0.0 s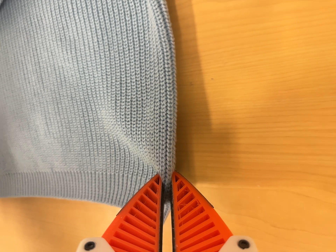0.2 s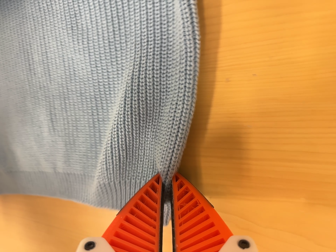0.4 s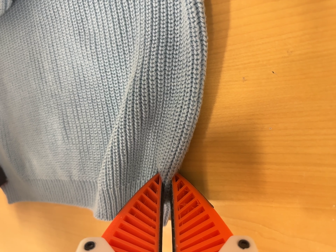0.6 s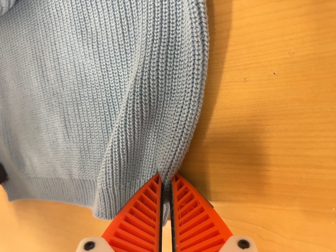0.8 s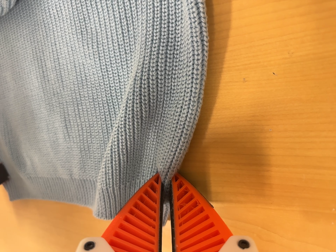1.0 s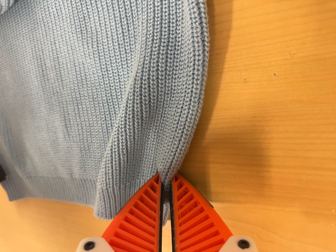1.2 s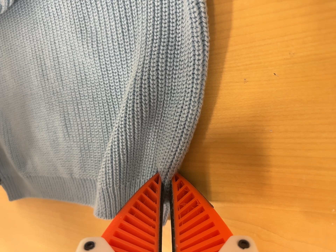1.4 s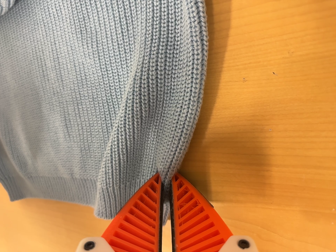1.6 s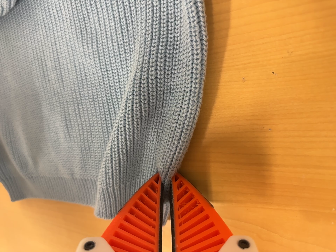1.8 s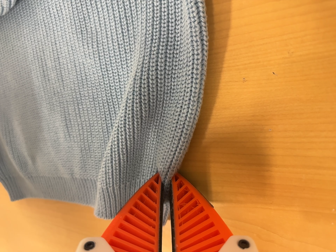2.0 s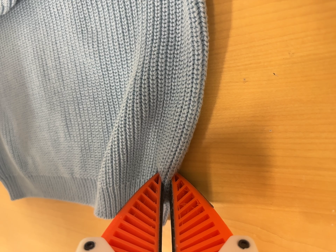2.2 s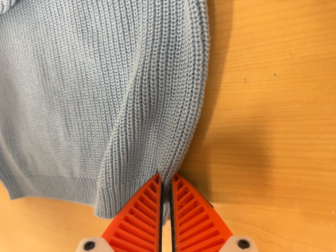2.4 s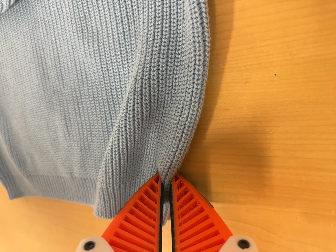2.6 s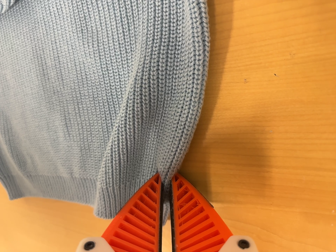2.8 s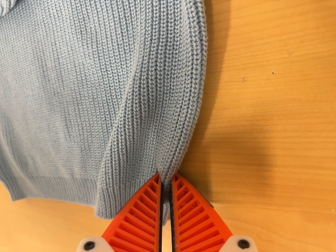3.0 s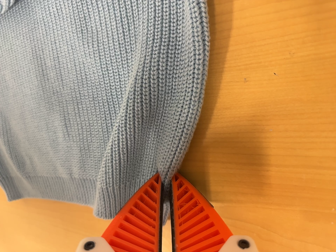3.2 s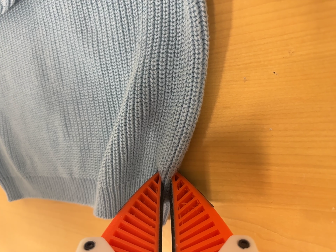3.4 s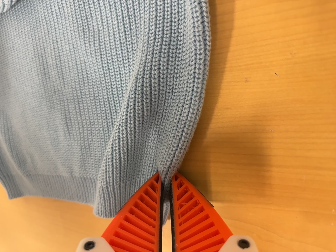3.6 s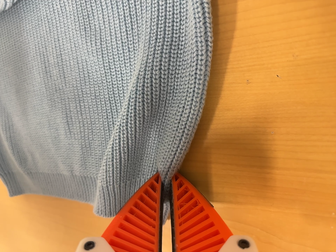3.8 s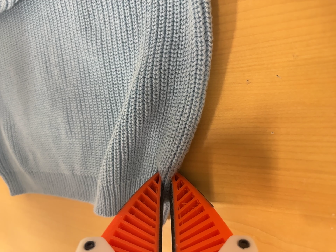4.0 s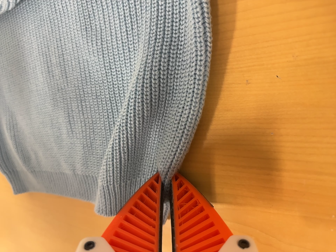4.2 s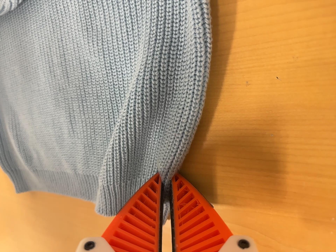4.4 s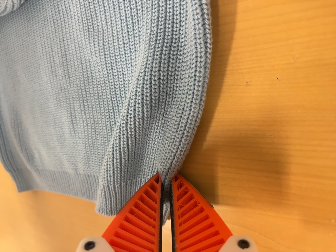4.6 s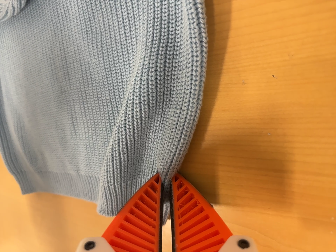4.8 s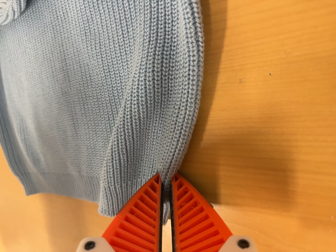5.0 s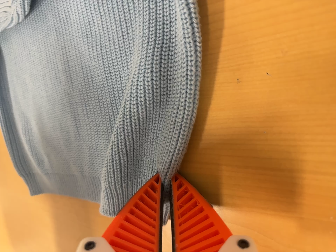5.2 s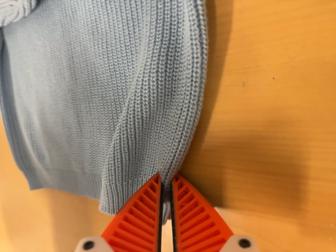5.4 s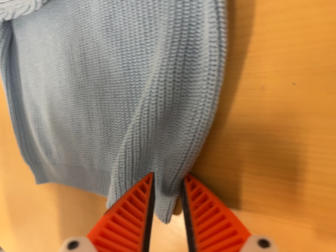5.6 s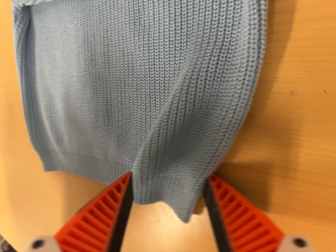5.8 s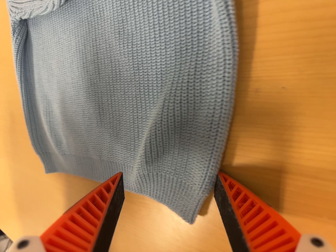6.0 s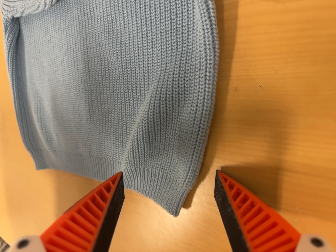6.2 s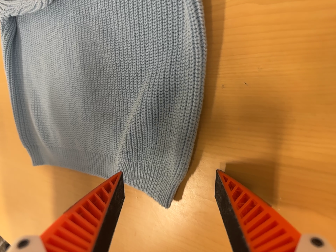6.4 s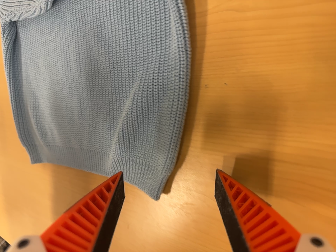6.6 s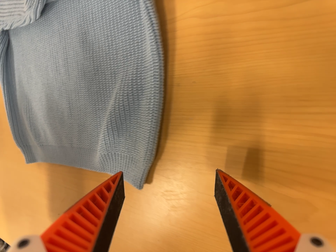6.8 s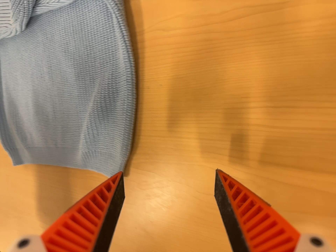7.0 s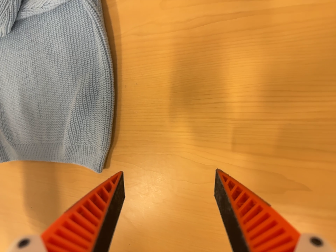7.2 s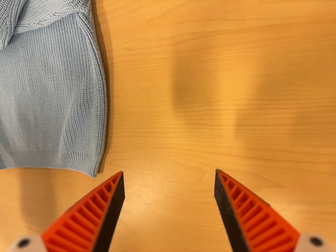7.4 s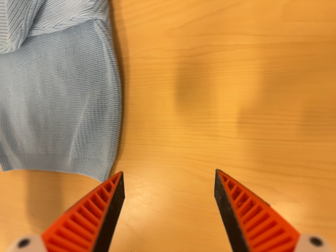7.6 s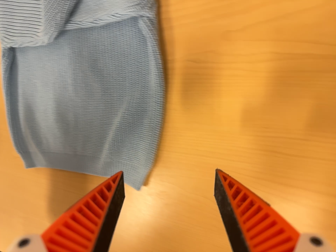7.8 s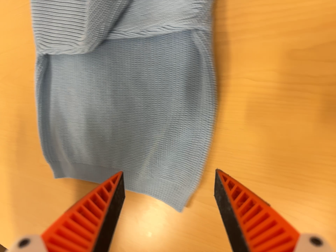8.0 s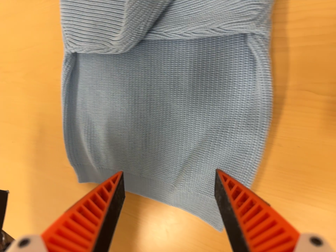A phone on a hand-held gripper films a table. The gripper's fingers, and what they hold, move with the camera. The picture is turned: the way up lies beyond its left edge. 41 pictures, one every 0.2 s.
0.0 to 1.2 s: The camera shifts only a little, or ends up much as it began.
1.2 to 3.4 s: The camera keeps its place and its aim.
3.4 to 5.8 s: The camera shifts only a little, or ends up much as it began.
5.8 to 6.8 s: The camera travels backward and to its right, about 12 cm, so what stands in front gets smaller.
6.8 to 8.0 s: The camera travels to its left and toward the top of its view, about 16 cm, so close, fixed things drift to the right.
The film runs backward here.
